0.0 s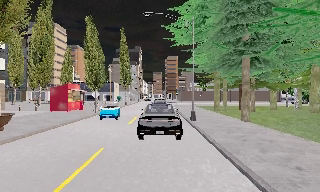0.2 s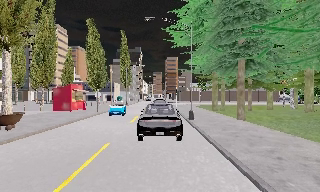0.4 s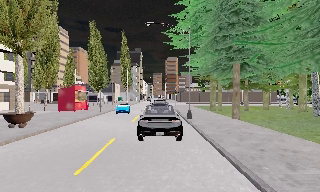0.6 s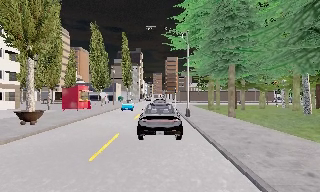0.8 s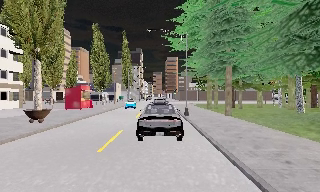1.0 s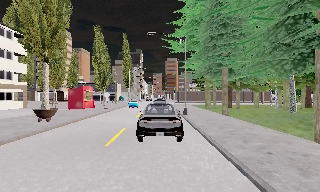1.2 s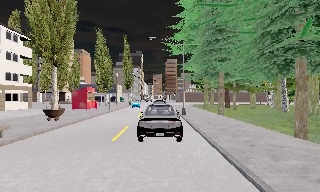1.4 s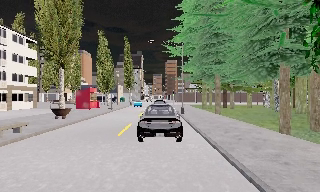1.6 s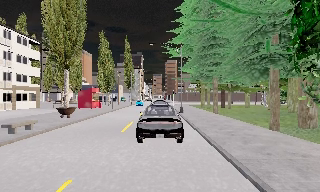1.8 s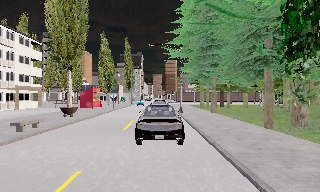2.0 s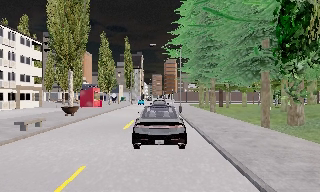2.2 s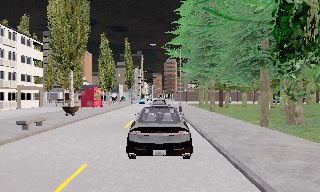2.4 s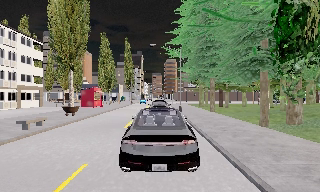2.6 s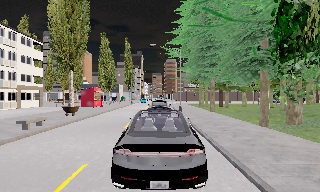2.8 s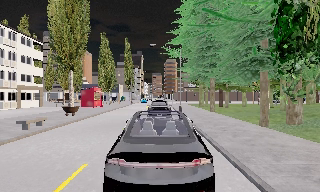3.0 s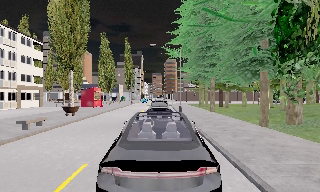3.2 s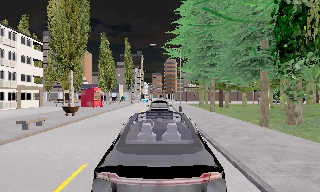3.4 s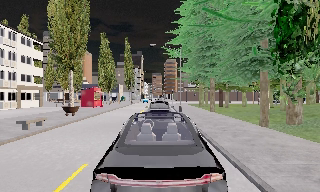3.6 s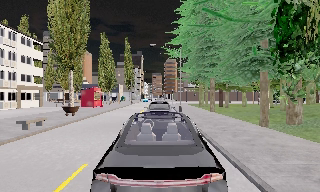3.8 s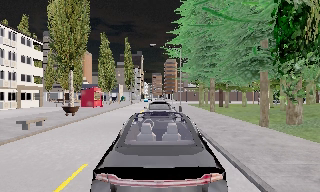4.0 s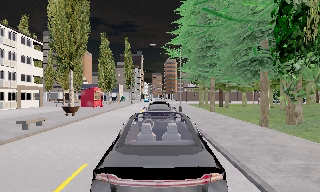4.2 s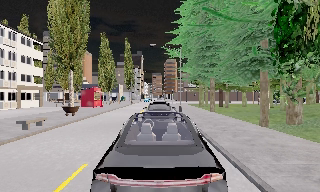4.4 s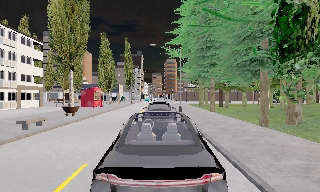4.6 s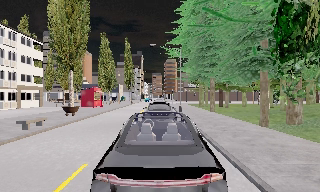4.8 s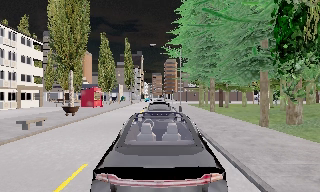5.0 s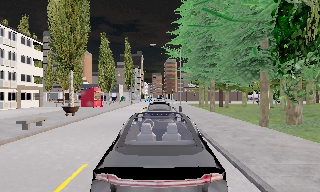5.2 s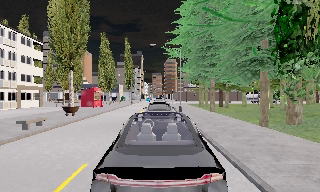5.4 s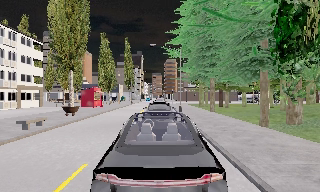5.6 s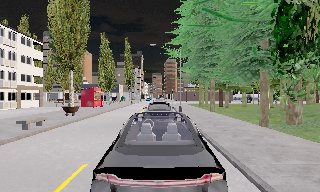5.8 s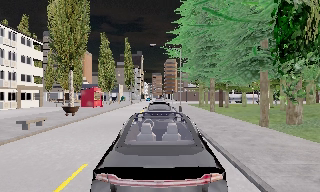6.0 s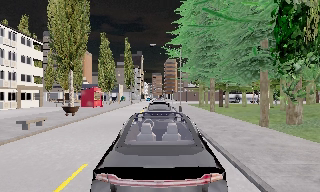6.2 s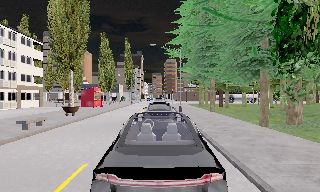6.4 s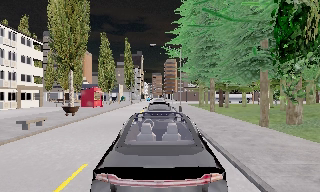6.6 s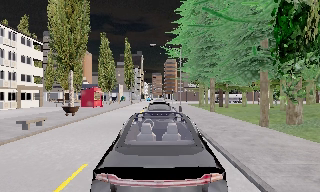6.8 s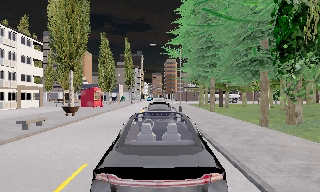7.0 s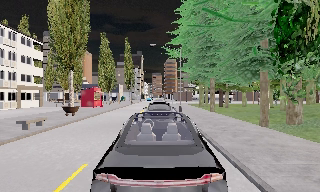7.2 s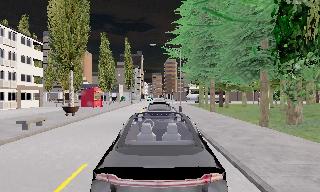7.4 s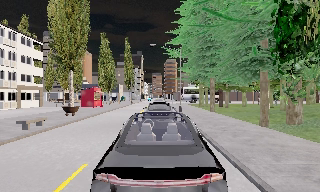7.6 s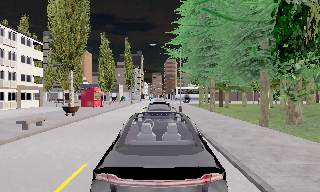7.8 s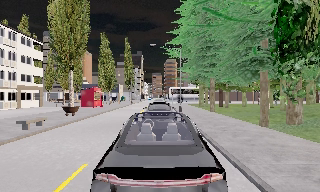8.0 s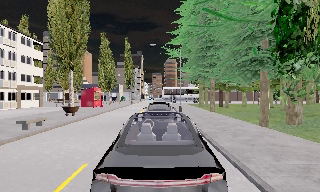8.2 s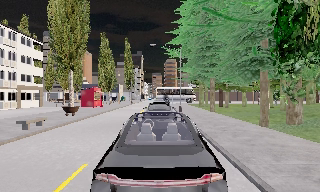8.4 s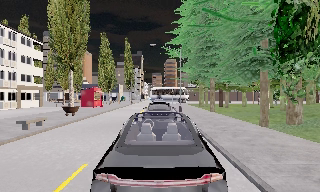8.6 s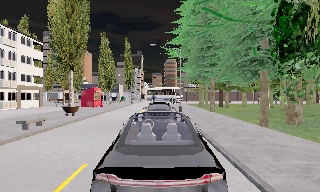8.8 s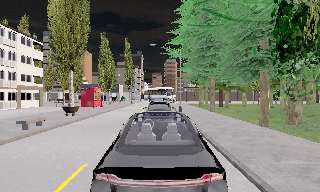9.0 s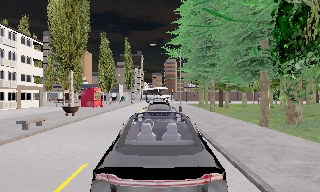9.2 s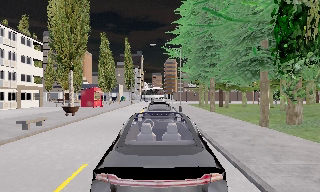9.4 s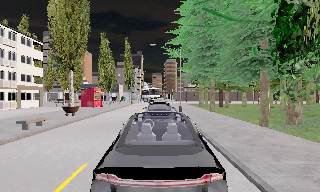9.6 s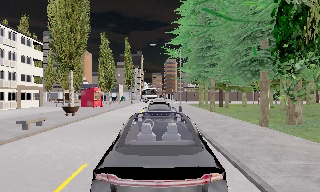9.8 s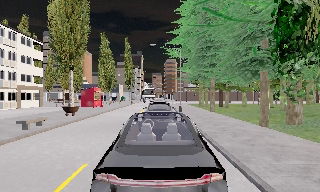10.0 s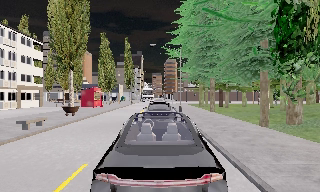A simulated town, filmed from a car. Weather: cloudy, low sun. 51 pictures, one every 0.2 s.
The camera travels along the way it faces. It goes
backward.
0.0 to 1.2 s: The camera travels backward, about 4.5 m, so what stands in front gets smaller.
1.2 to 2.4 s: The camera travels backward, about 2.5 m, so what stands in front gets smaller. It loses speed.
2.4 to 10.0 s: The camera keeps its place and its aim.
The film runs backward here.
